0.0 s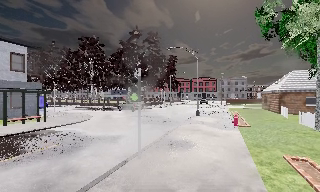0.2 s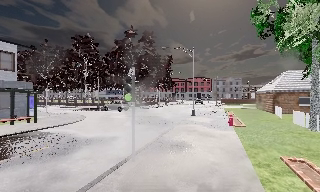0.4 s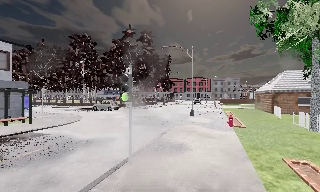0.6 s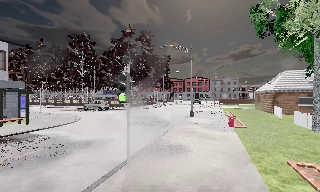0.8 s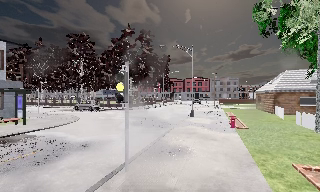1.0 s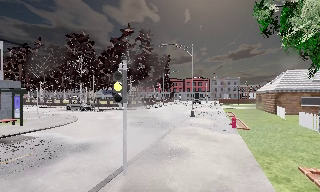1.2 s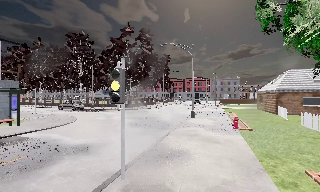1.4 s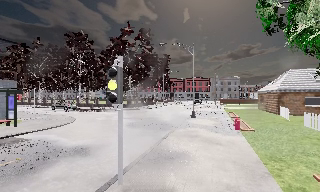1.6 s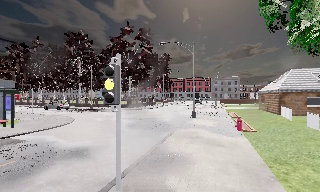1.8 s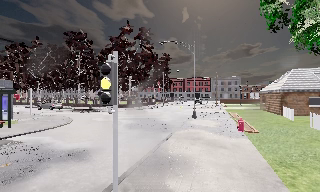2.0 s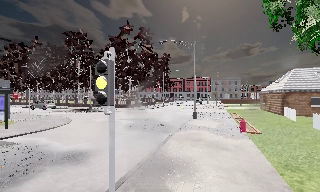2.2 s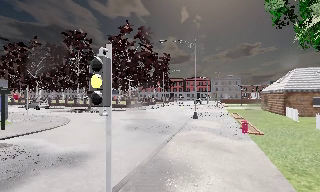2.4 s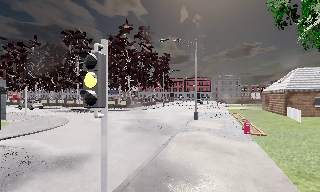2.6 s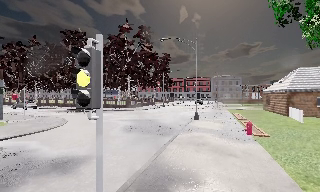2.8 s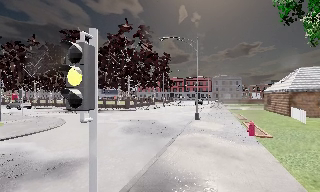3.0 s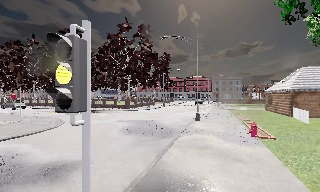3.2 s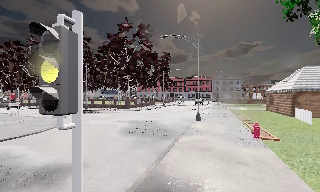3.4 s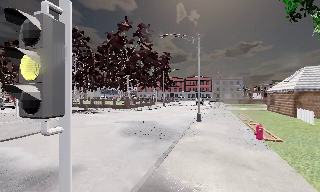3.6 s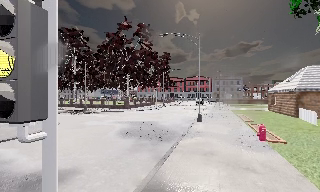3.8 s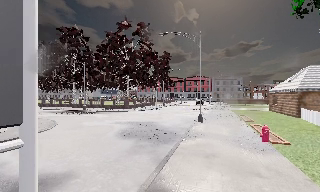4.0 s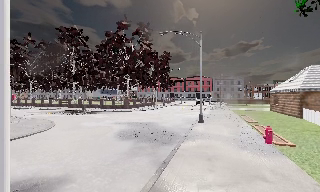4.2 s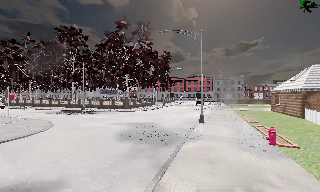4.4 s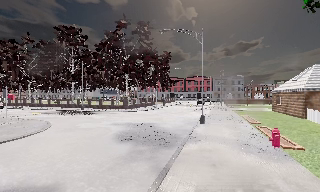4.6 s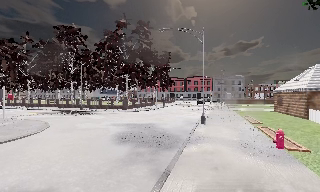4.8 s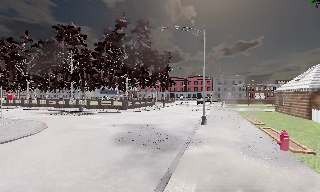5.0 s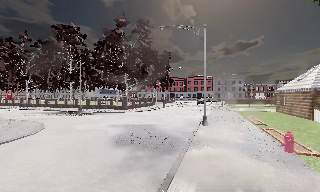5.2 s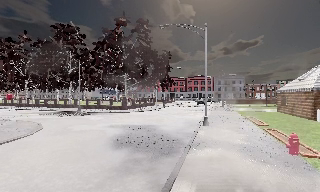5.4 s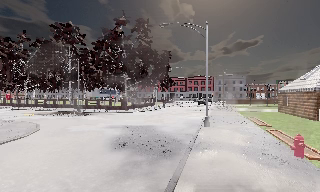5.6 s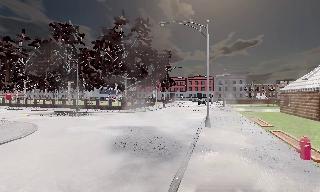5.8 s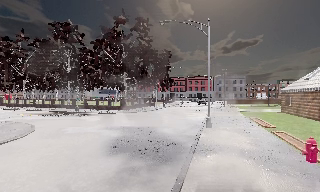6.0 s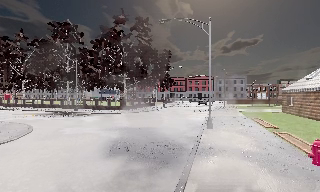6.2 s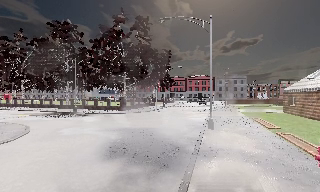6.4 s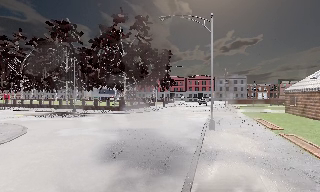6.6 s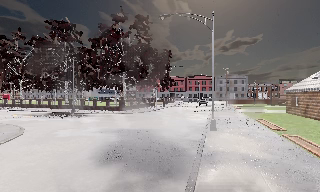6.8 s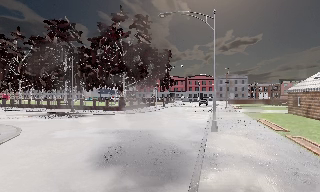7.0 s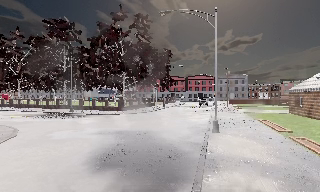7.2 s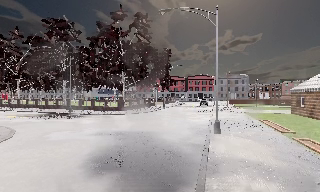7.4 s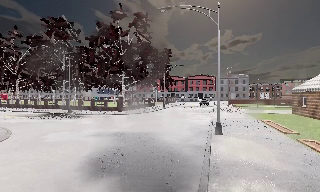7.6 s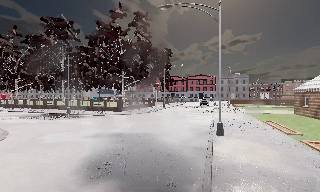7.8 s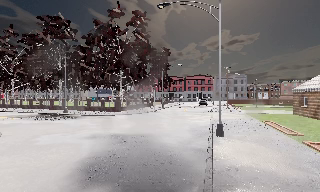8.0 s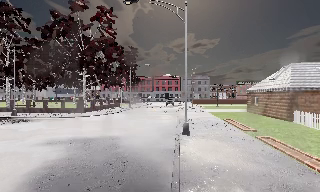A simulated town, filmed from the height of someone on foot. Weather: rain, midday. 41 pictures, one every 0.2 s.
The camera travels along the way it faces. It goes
forward.
0.0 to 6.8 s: The camera travels forward, about 8 m, so what stands in front looms larger.
6.8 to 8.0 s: The camera pans to its right, which is clockwise from overhead, by about 10 degrees. It travels forward, about 1.5 m, so what stands in front looms larger.
The film runs forward here.
